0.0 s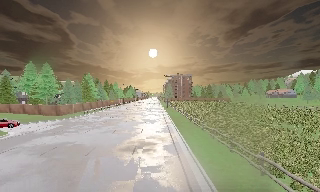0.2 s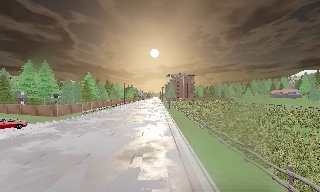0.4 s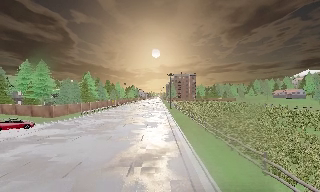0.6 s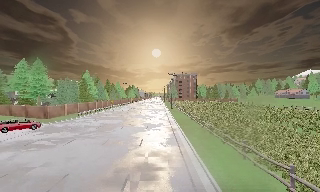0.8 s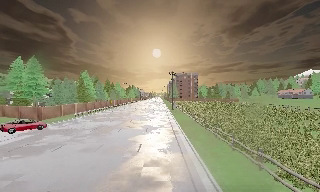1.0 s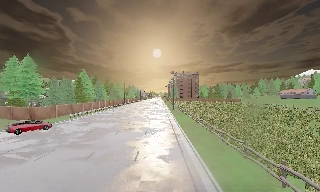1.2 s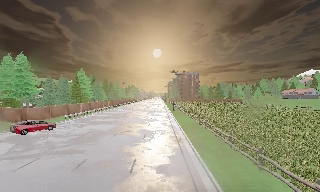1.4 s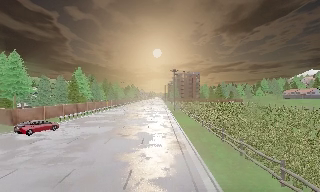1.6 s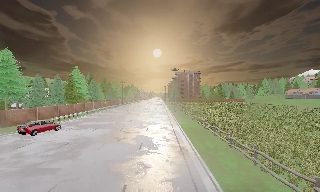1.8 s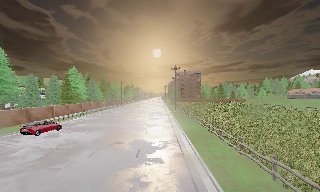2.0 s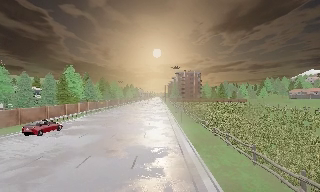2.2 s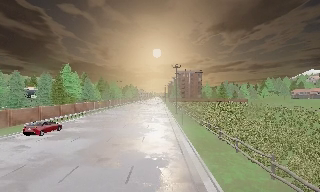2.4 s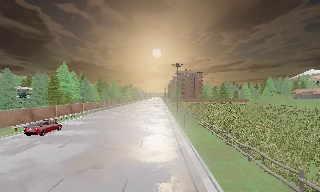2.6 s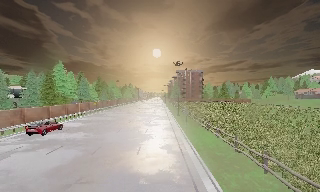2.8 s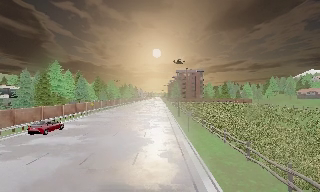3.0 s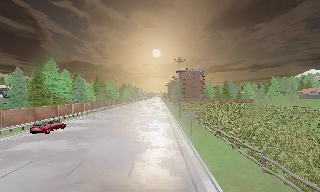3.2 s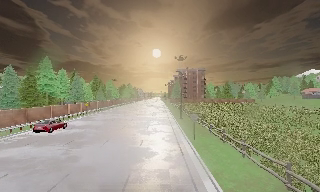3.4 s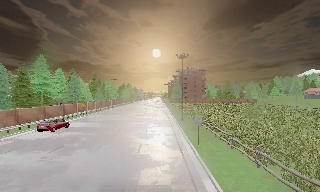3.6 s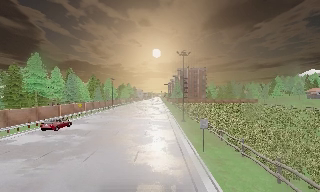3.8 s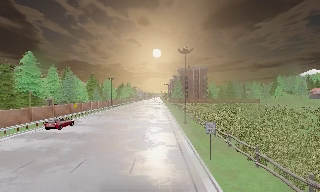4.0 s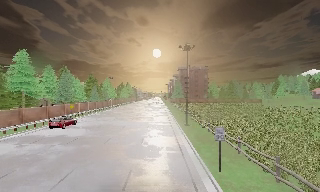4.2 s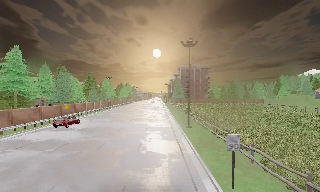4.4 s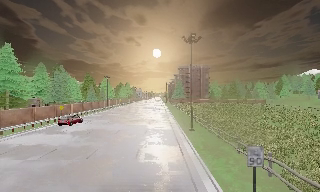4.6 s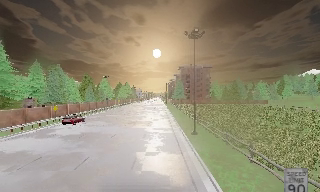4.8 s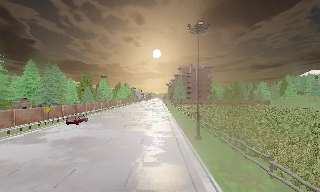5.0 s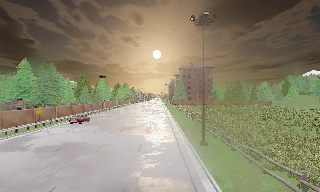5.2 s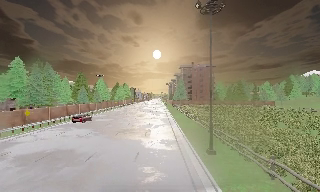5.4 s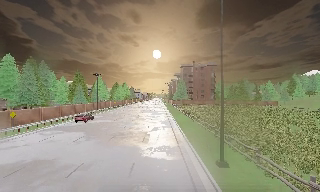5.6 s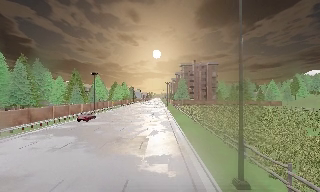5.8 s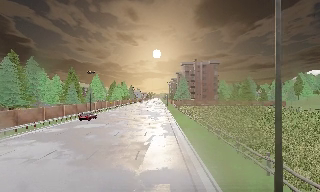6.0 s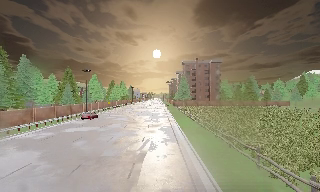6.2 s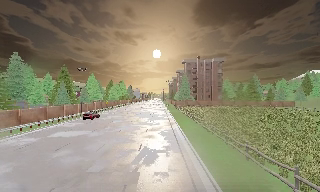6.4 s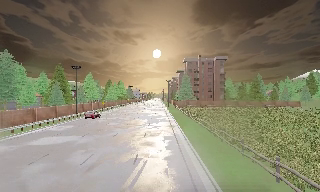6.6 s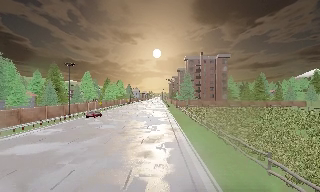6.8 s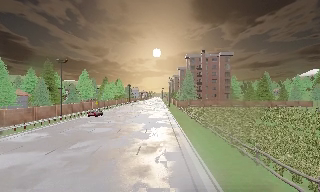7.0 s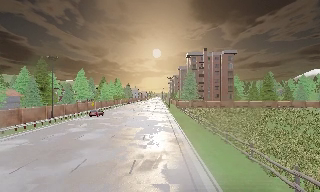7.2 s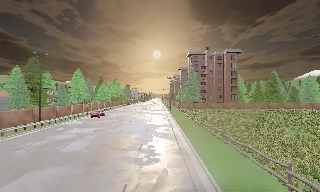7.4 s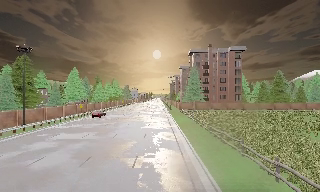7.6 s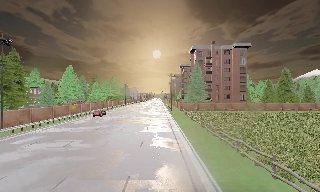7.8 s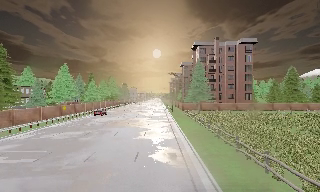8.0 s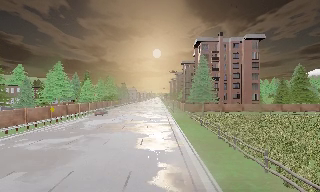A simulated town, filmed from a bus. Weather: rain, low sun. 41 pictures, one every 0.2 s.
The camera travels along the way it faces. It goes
forward.
0.0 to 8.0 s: The camera travels forward, about 85 m, so what stands in front looms larger. It gains speed.
The film runs forward here.
